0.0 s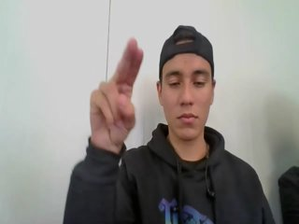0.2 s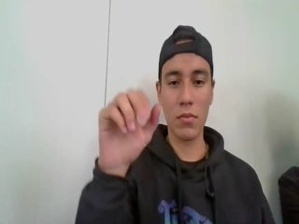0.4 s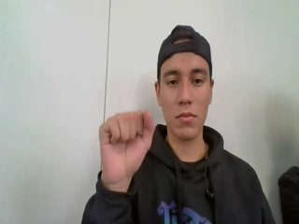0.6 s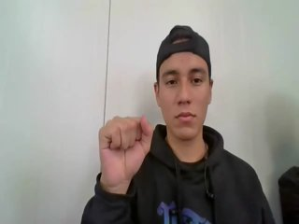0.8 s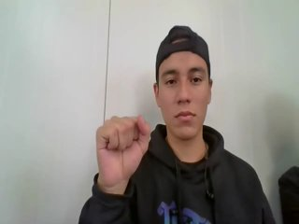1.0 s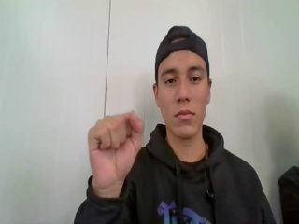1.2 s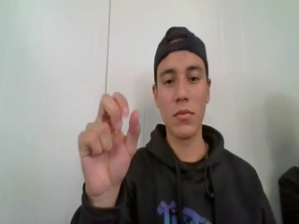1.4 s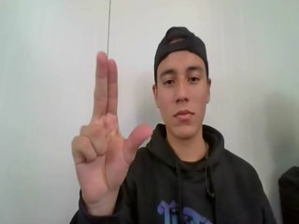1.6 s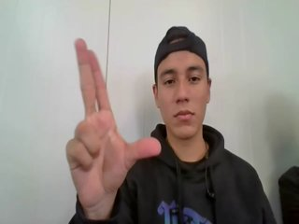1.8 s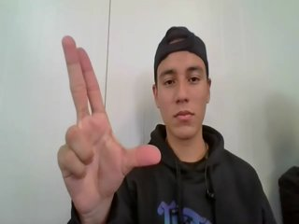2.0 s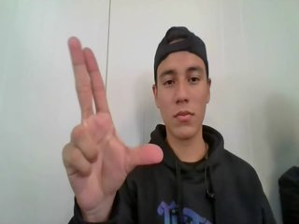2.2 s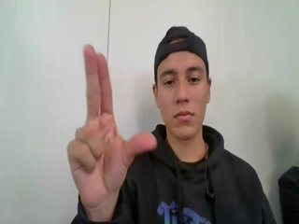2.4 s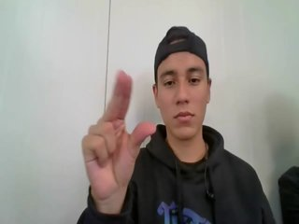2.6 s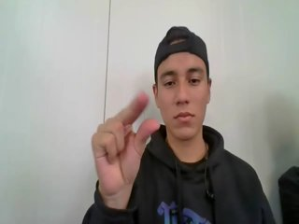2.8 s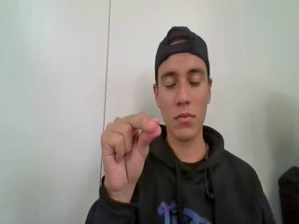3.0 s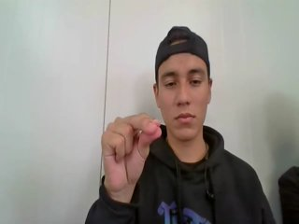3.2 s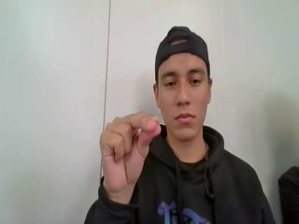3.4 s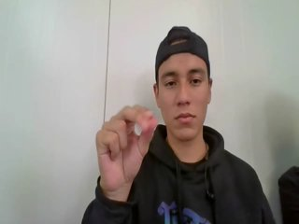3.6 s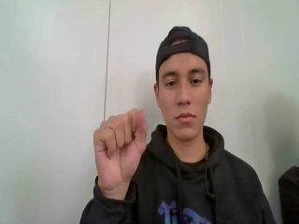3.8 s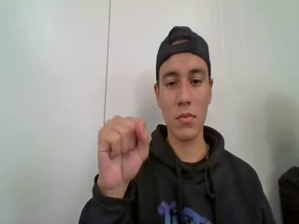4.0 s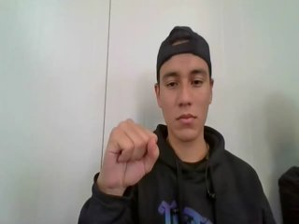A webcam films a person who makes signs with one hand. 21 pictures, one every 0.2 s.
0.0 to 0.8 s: Pointing with two fingers.
0.9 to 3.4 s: Zoom out.
3.5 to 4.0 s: Pointing with two fingers.
